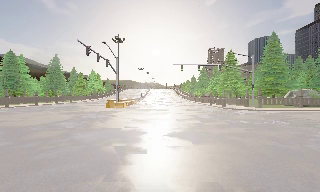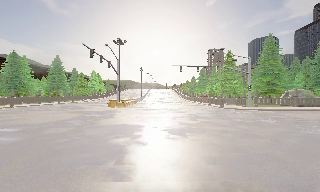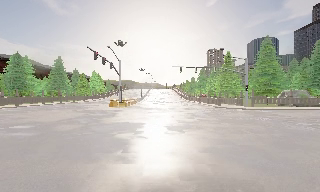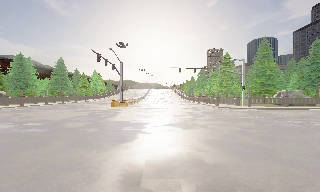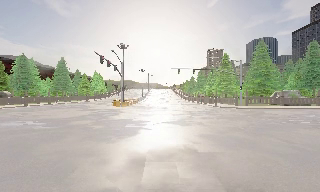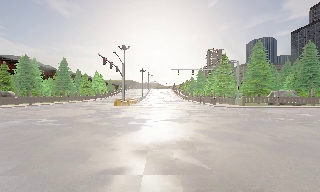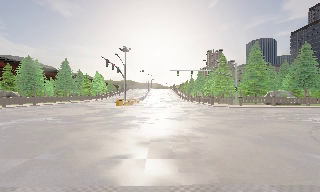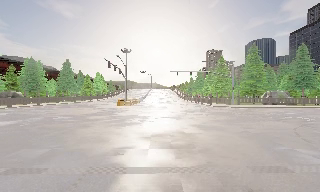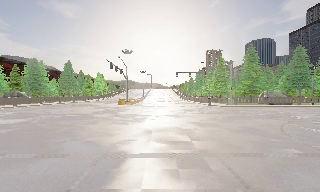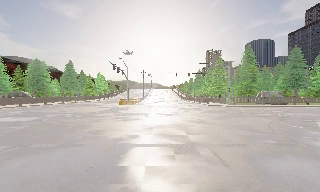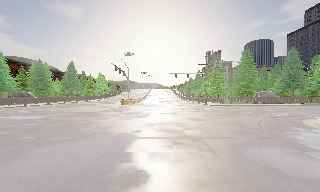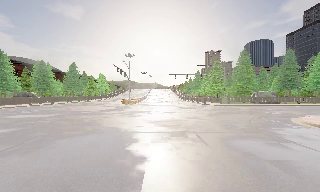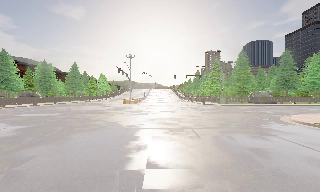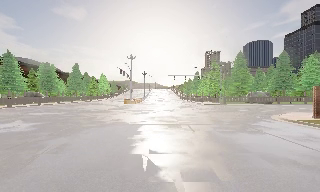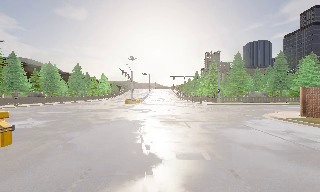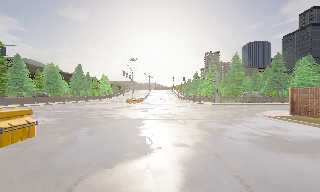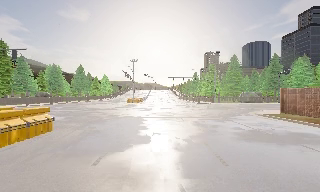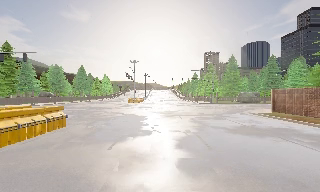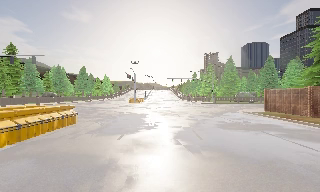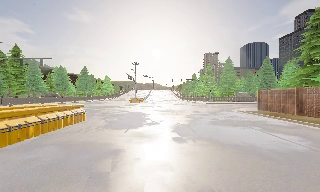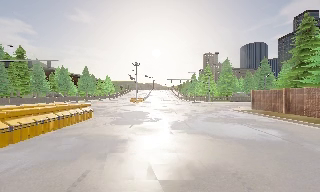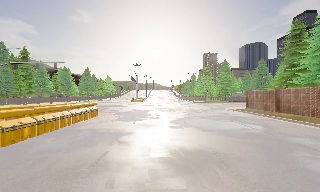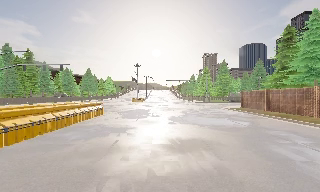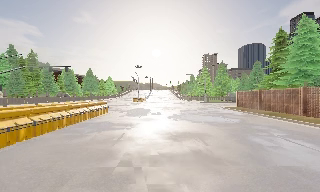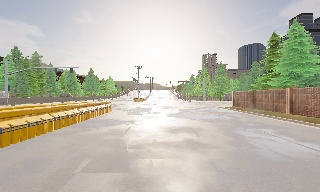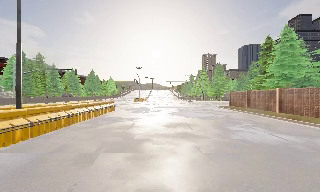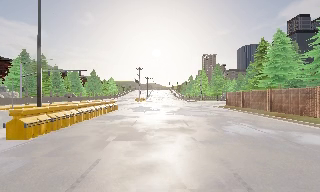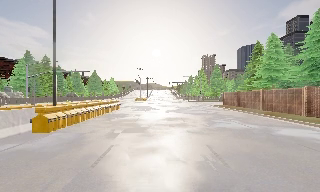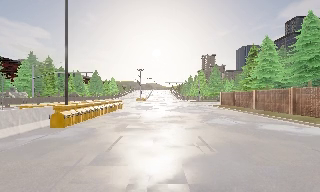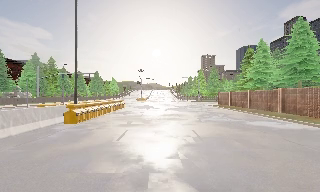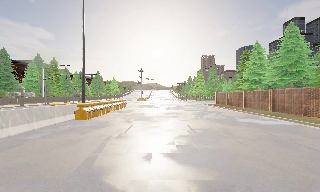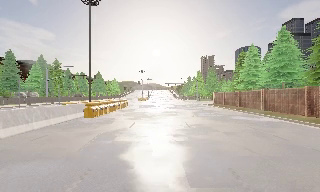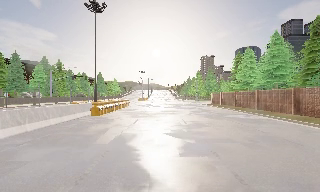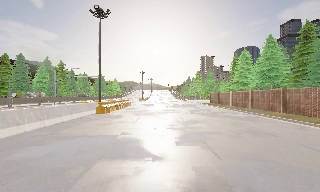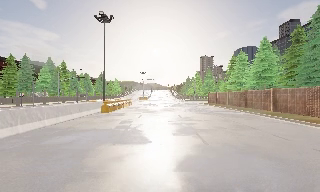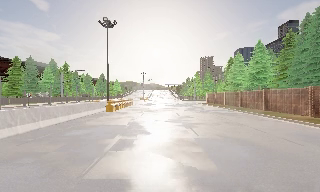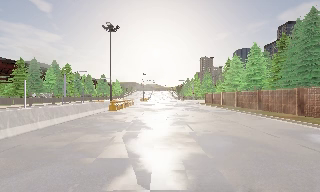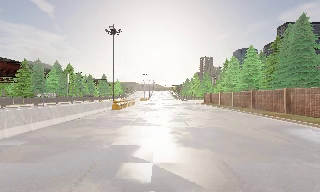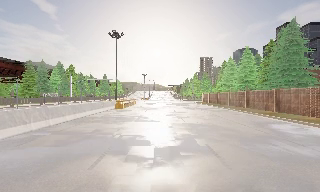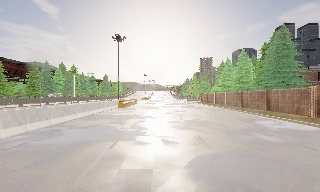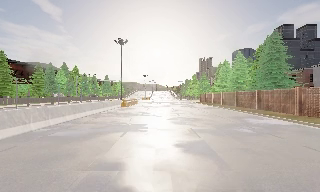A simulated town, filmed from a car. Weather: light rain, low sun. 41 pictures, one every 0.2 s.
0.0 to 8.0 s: The camera travels backward, about 50 m, so what stands in front gets smaller.
The film runs backward here.
